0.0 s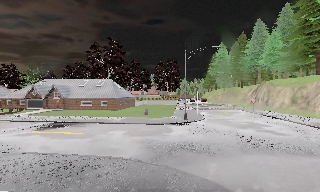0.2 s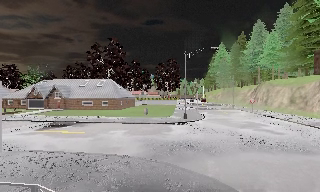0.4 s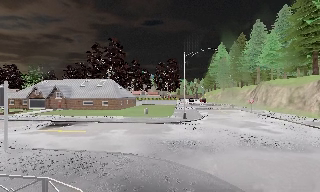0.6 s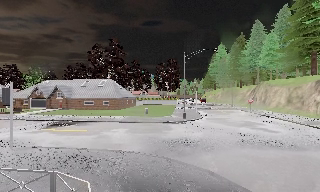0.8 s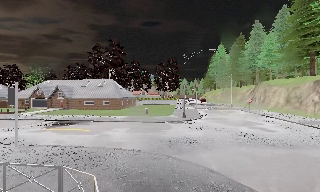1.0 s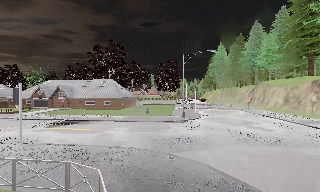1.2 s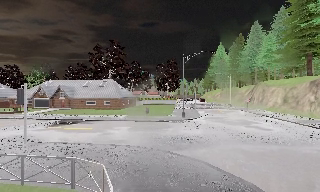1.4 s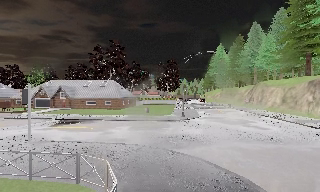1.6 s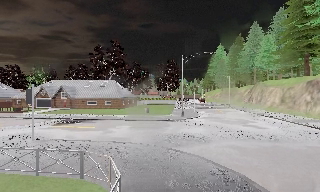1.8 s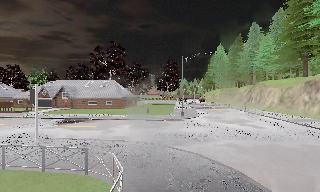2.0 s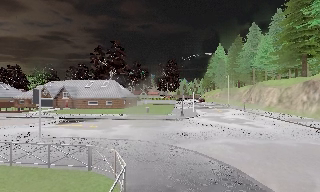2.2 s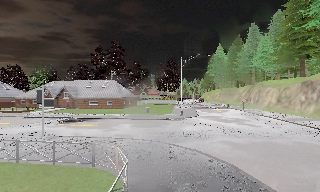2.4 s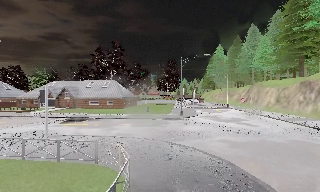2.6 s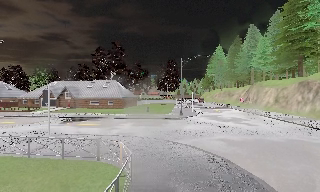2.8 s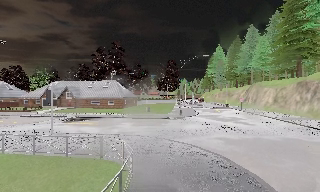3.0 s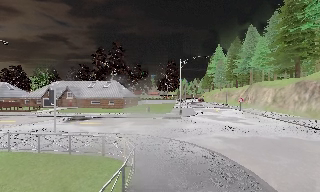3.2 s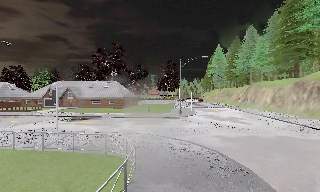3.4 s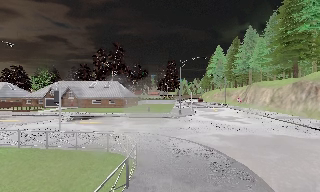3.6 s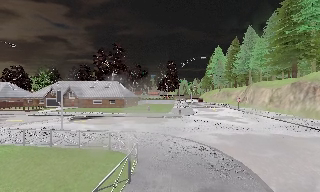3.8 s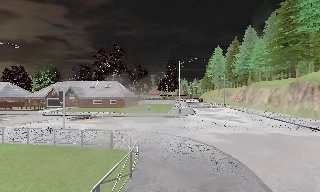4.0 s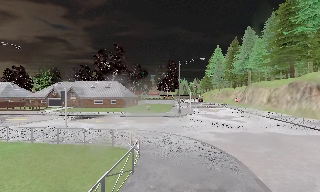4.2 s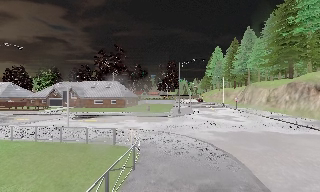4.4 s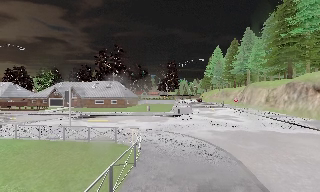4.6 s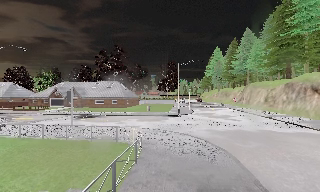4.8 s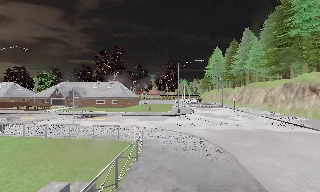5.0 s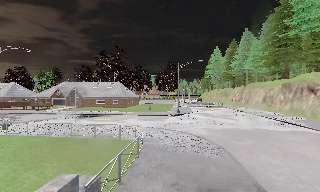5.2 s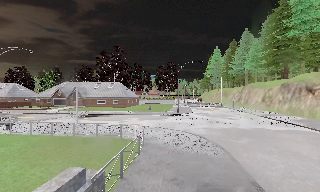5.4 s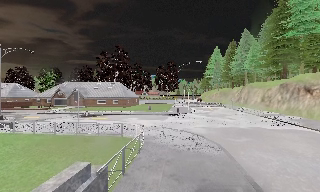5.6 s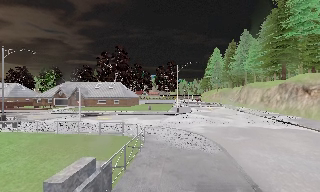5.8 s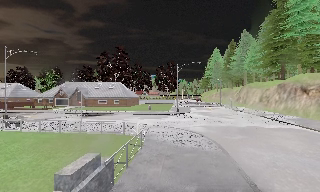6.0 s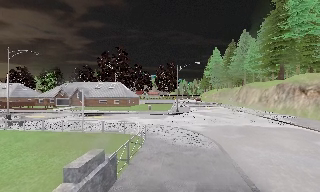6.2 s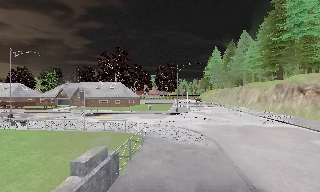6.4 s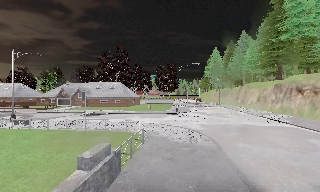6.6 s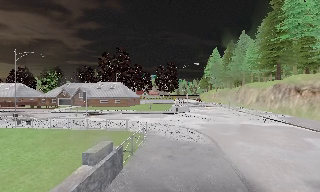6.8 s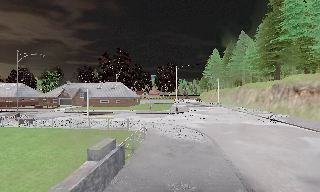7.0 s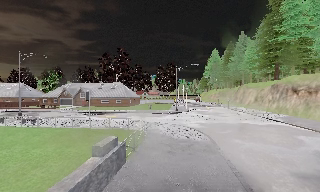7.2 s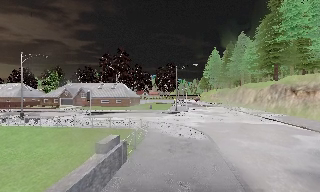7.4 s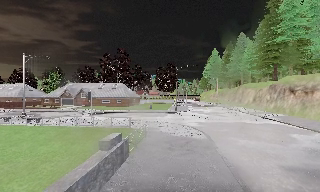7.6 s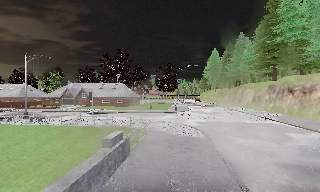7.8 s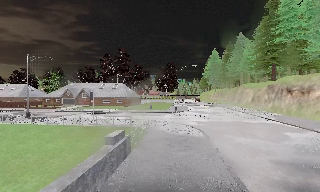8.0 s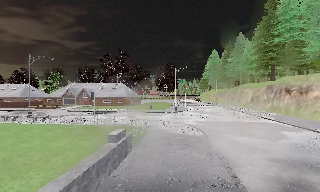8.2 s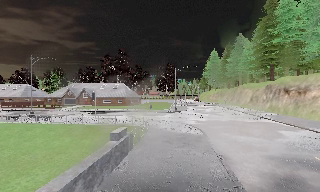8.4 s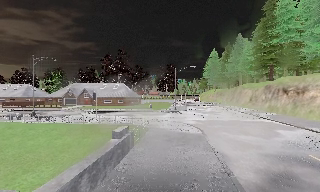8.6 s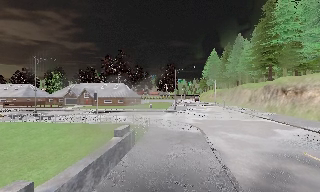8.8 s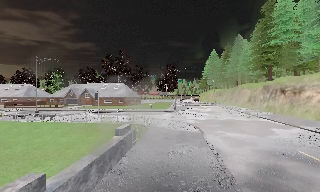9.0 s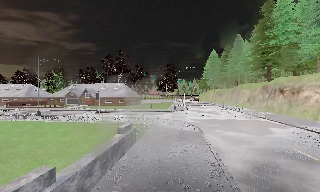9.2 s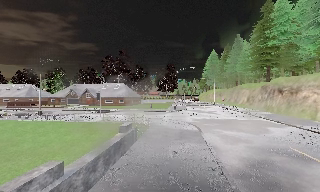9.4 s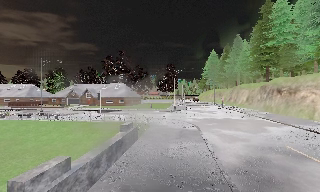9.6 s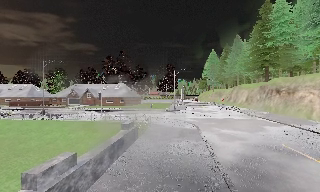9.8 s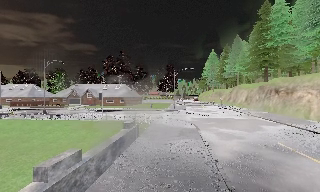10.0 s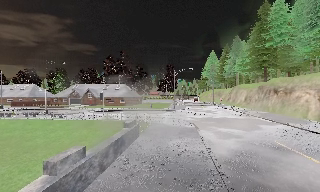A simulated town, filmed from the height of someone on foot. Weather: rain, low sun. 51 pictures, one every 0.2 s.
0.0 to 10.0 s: The camera travels backward, about 13 m, so what stands in front gets smaller.
The film runs backward here.
